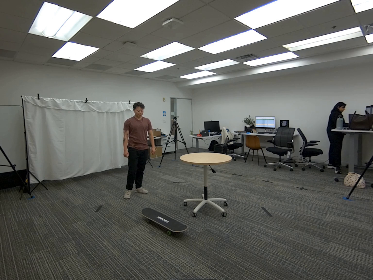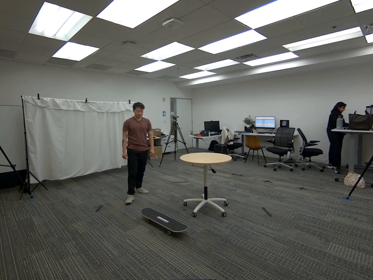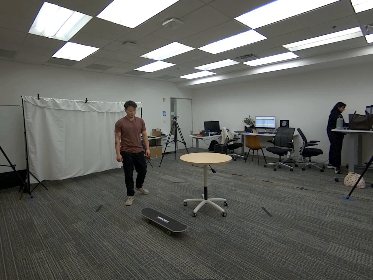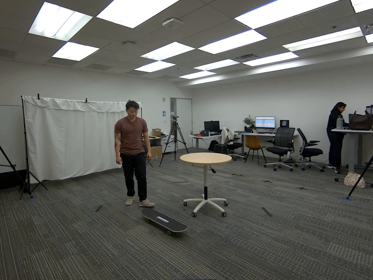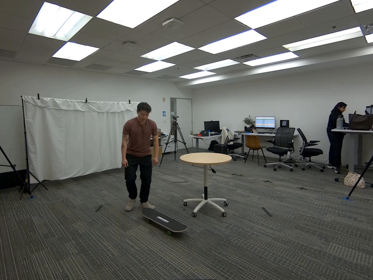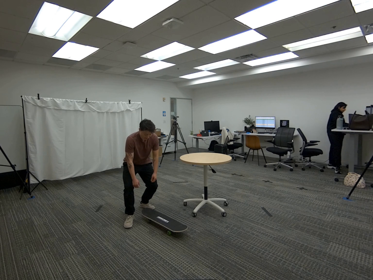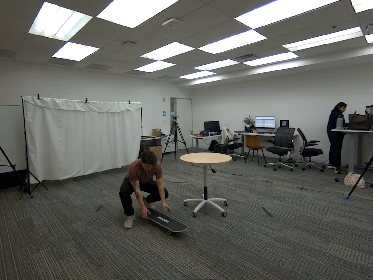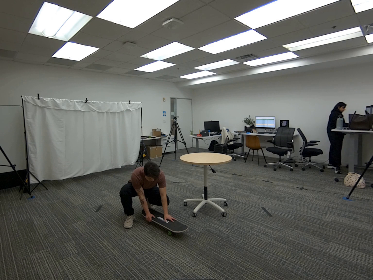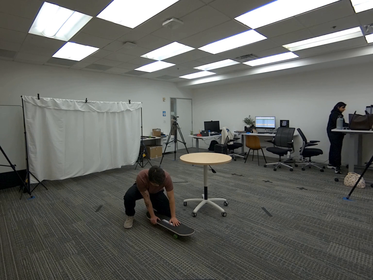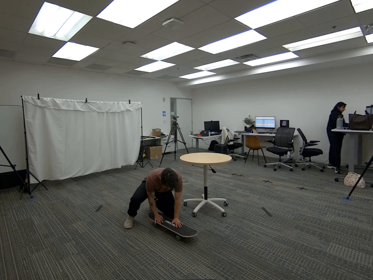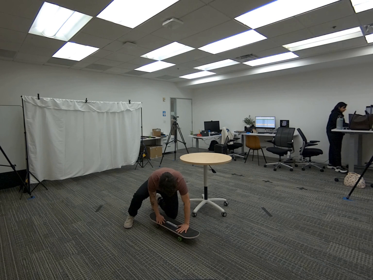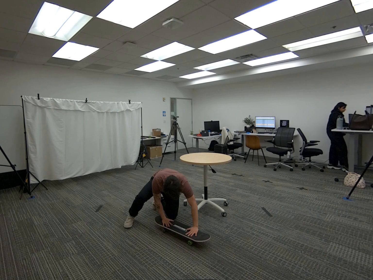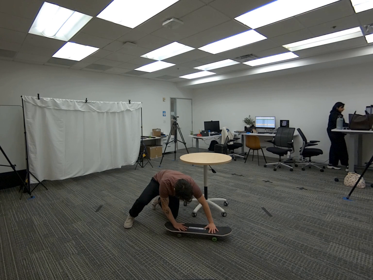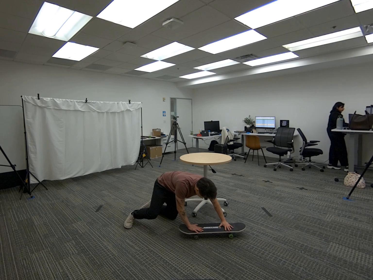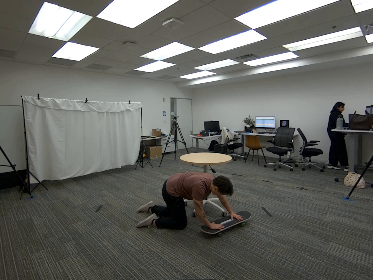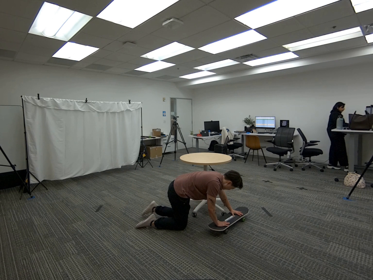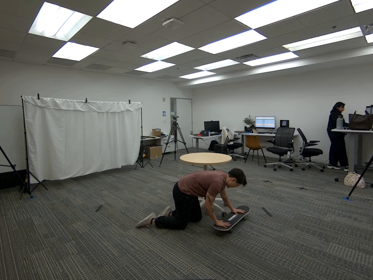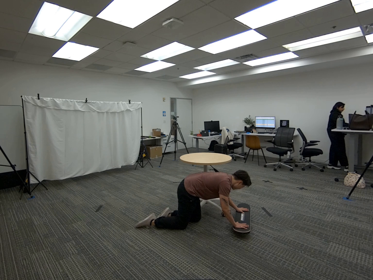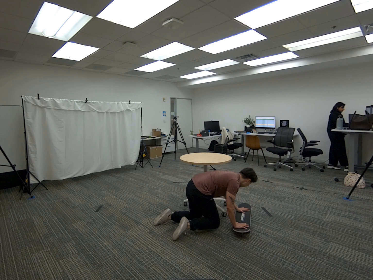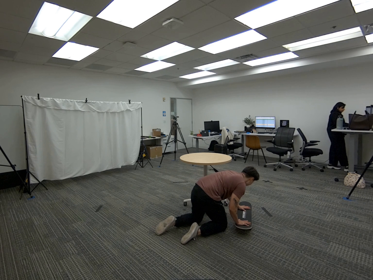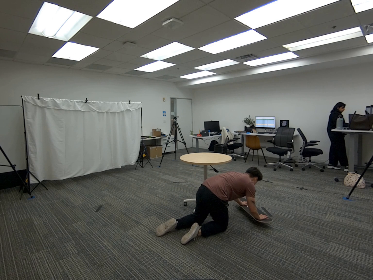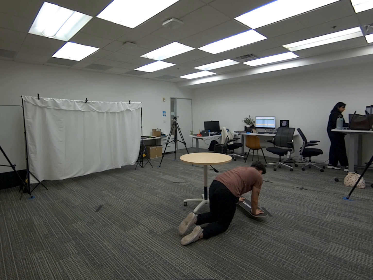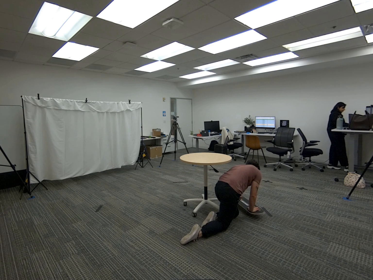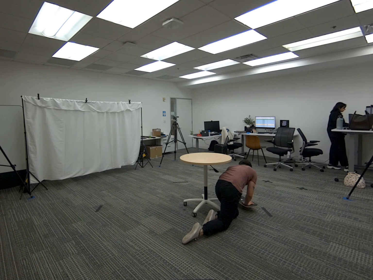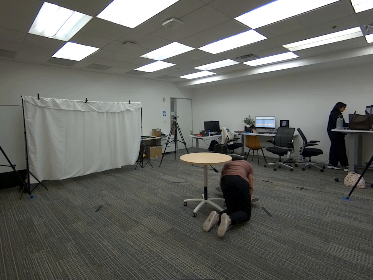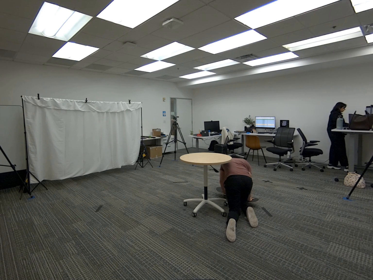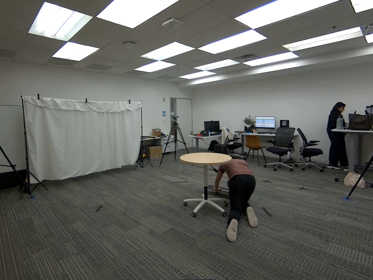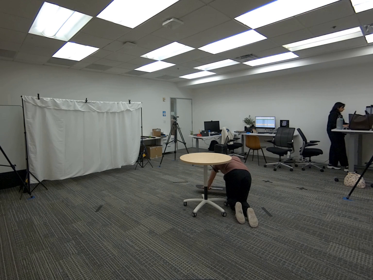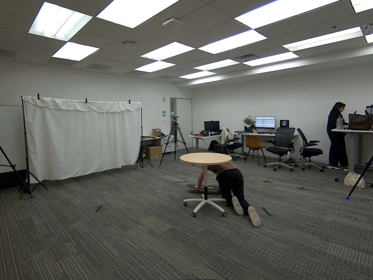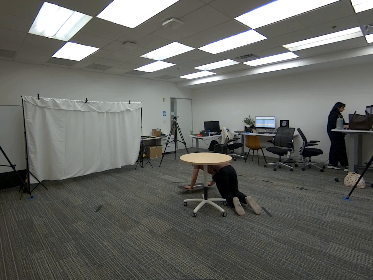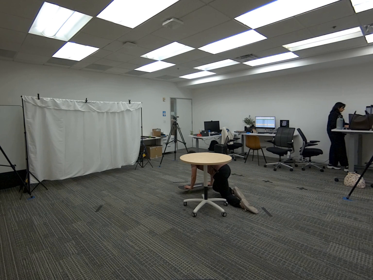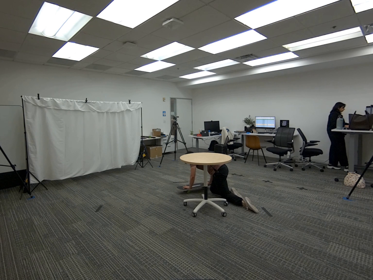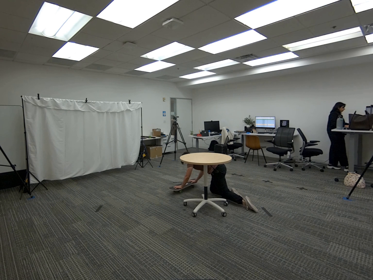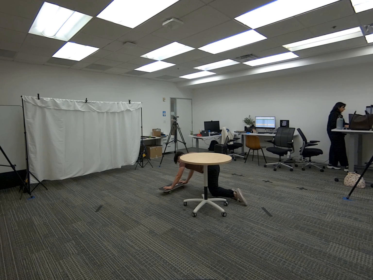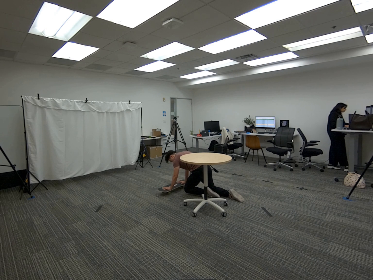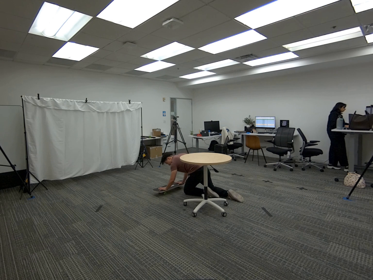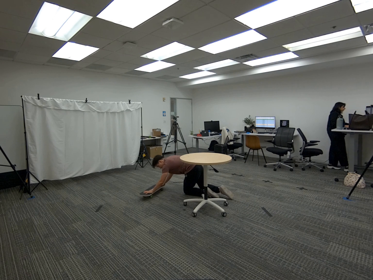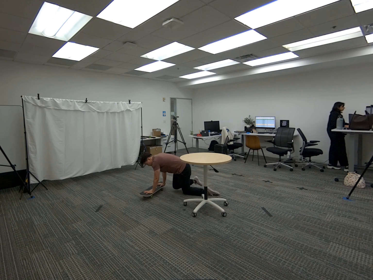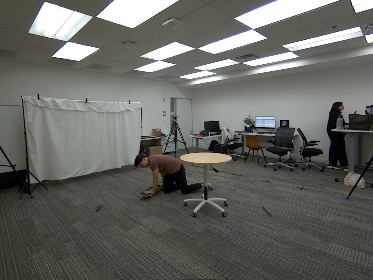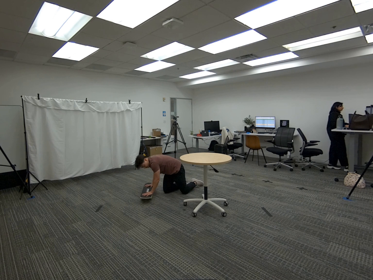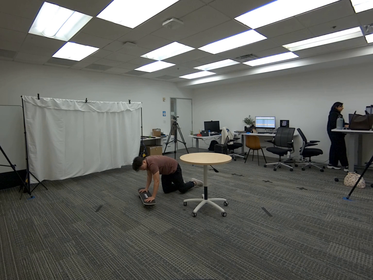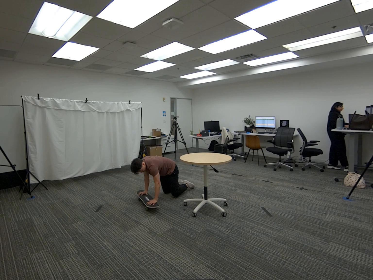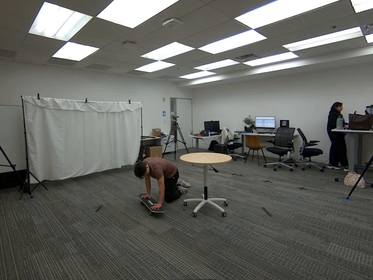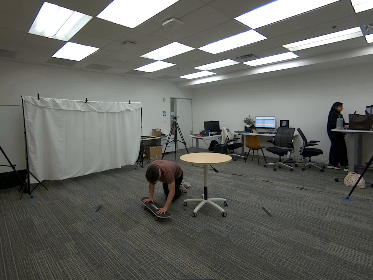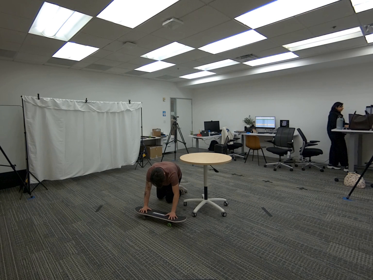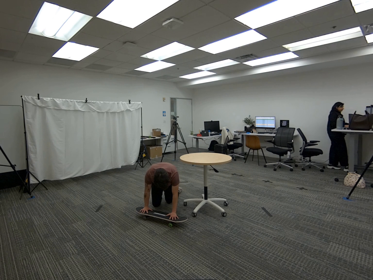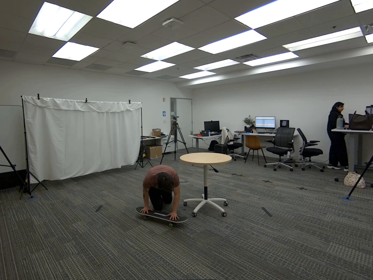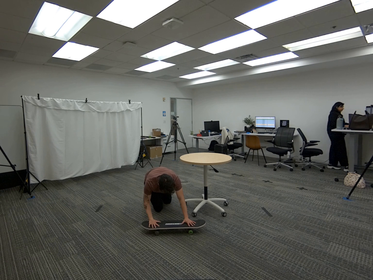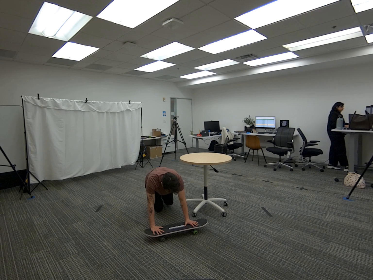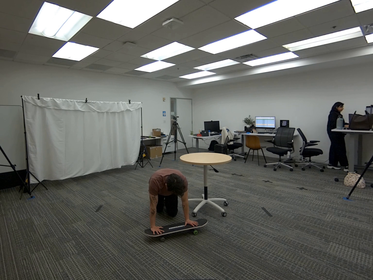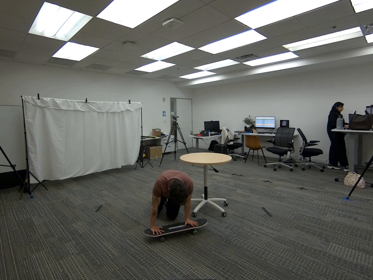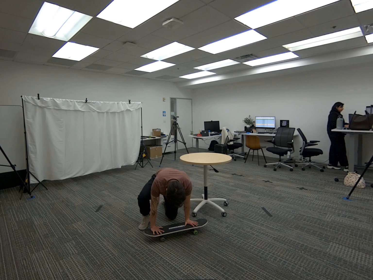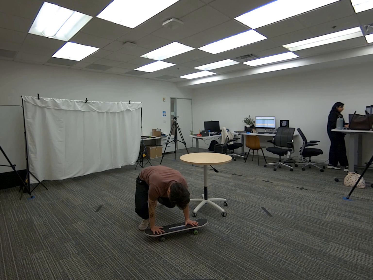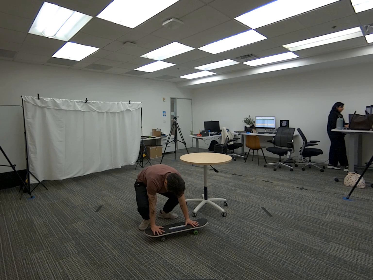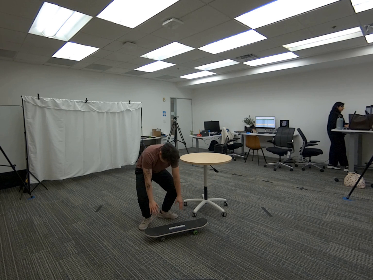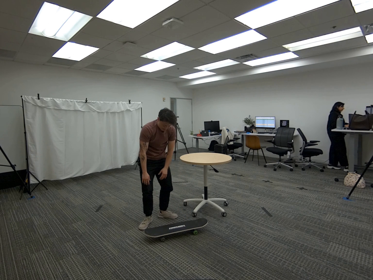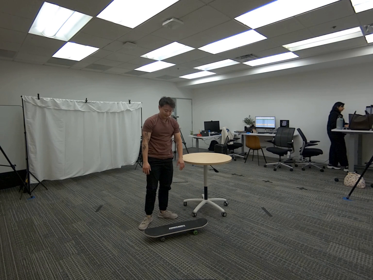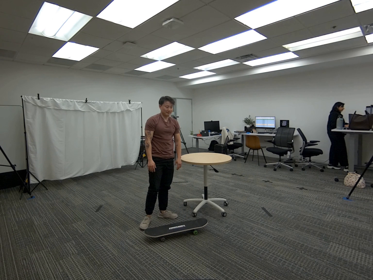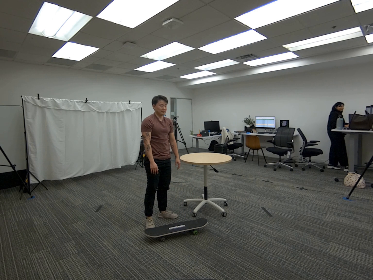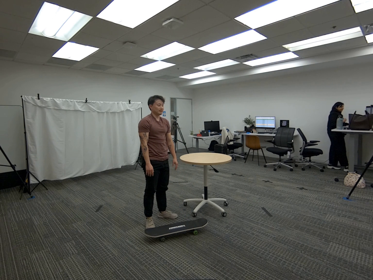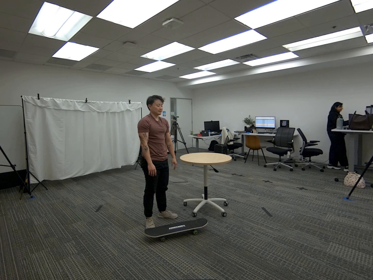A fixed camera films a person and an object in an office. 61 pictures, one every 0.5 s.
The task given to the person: Walk to the skateboard on the ground next to the round table, bend down to the skateboard and use your hands to push the skateboard around the round table.
